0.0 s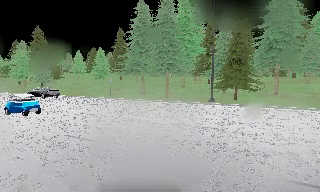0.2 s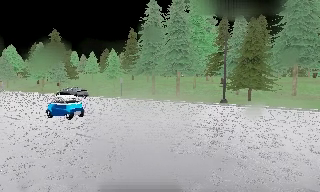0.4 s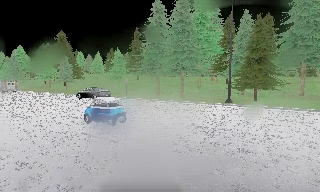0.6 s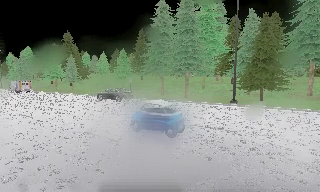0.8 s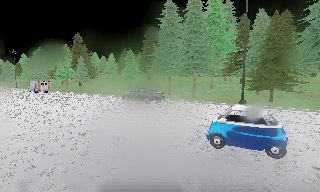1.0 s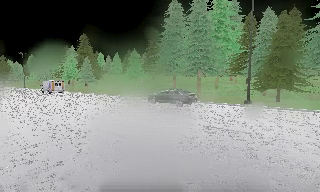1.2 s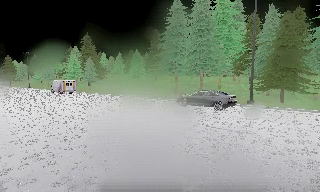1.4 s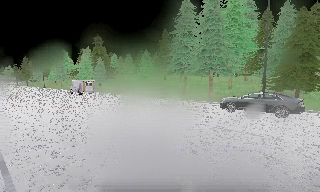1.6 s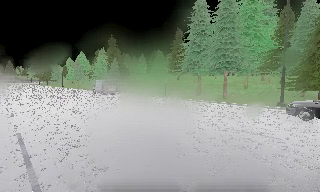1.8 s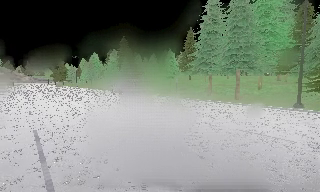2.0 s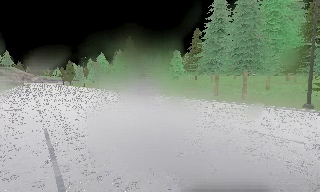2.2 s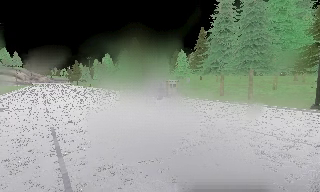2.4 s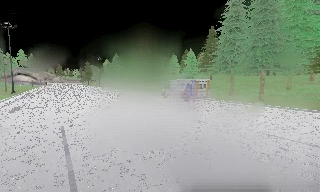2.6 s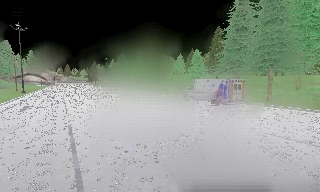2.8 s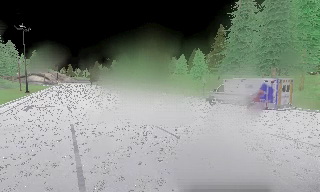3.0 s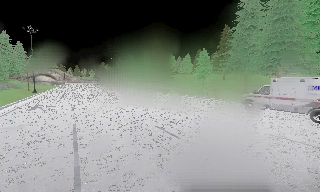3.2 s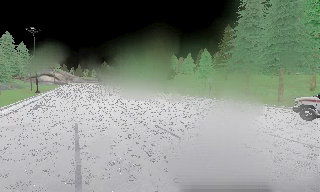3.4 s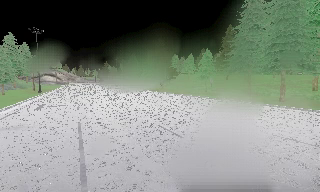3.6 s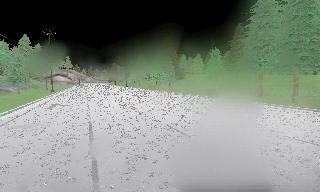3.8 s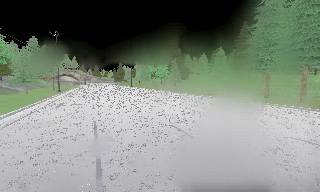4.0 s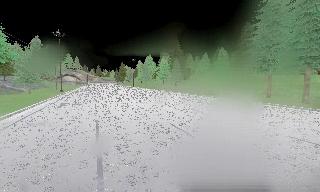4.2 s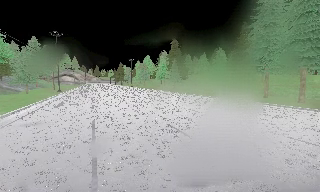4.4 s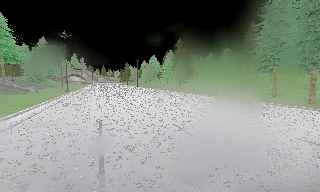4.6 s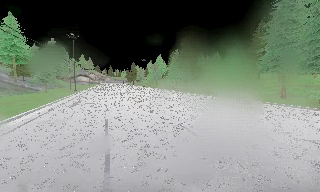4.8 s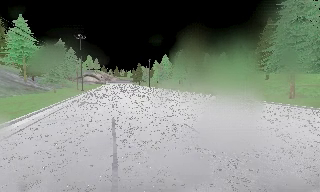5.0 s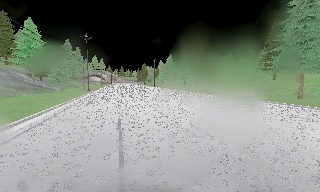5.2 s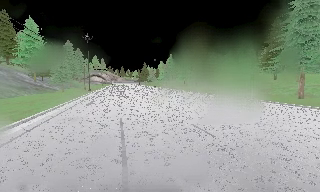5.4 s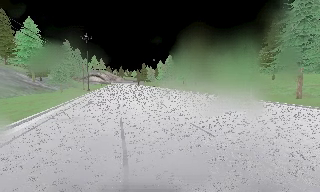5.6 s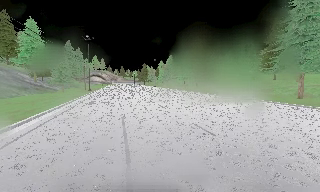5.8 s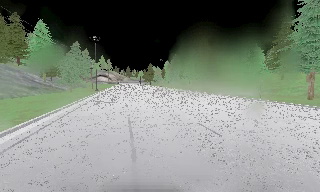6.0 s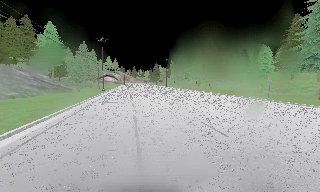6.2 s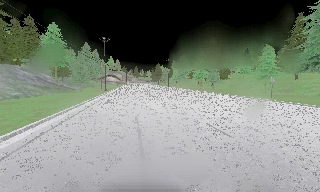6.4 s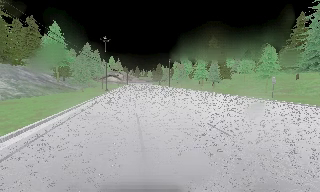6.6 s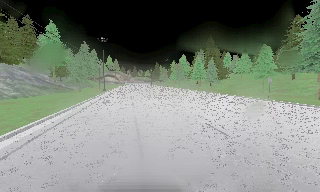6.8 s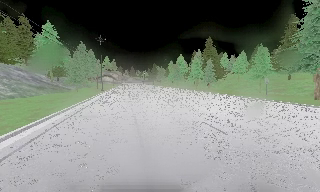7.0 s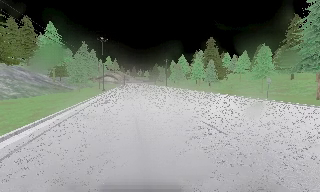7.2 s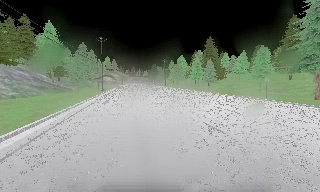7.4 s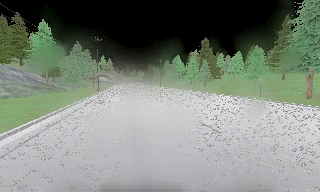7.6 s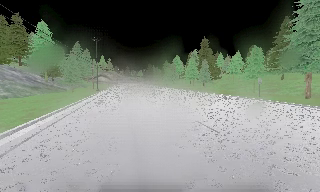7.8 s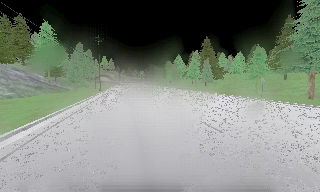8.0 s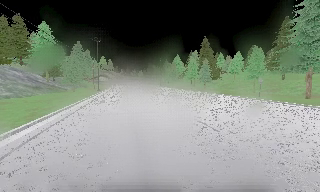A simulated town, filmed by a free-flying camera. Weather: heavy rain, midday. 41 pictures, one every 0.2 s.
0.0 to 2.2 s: The camera swings to its left by about 30 degrees, and the scene slides to the right. It travels to its right, about 0.5 m.
2.2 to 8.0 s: The scene slides to the right, as the camera pans about 25 degrees to its left. It travels backward, about 1.5 m, so what stands in front gets smaller.
The film runs backward here.
